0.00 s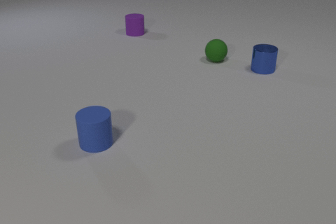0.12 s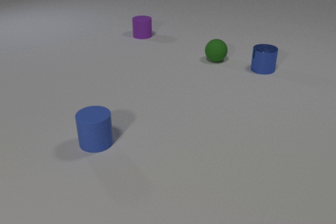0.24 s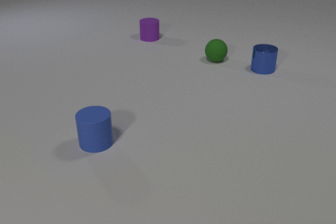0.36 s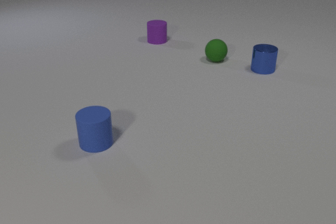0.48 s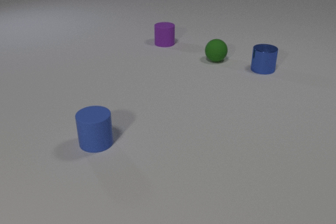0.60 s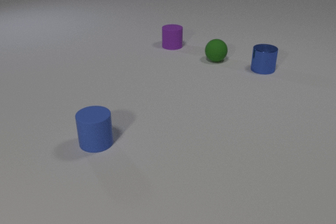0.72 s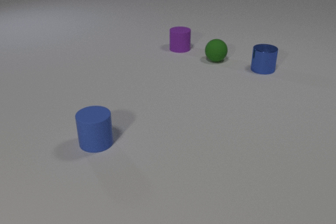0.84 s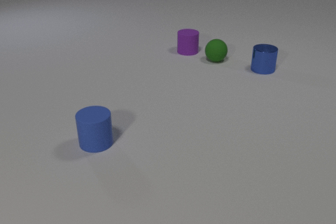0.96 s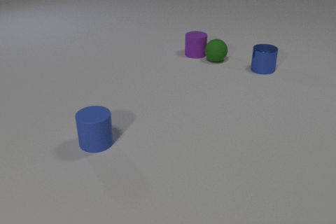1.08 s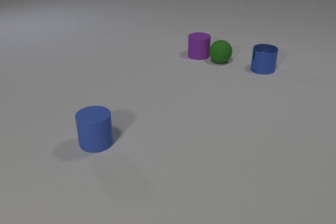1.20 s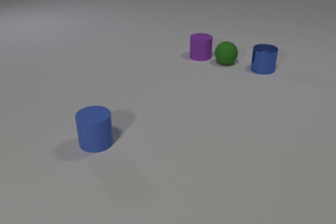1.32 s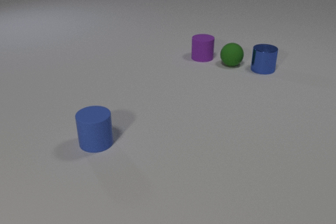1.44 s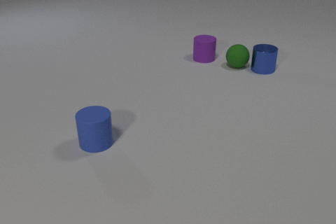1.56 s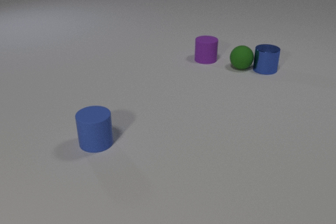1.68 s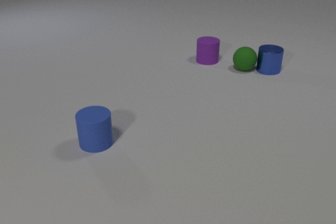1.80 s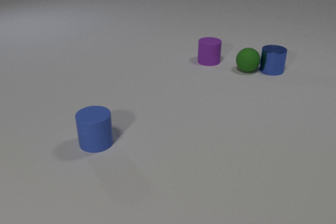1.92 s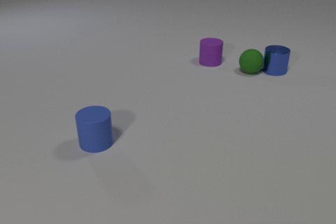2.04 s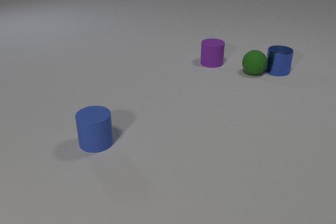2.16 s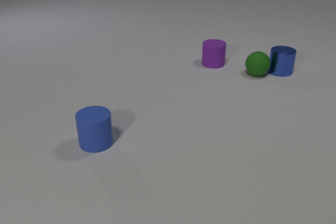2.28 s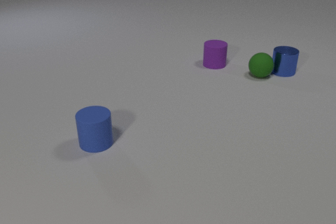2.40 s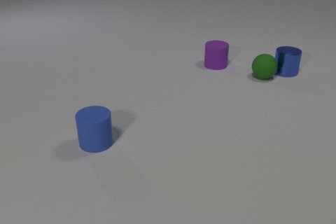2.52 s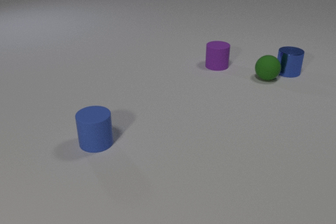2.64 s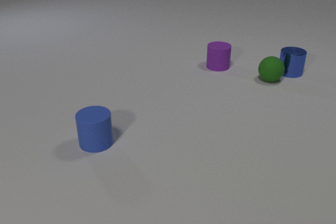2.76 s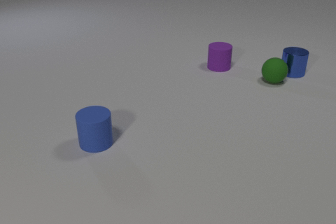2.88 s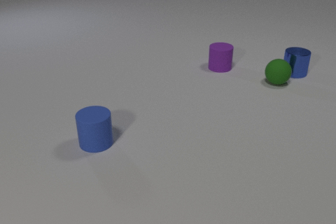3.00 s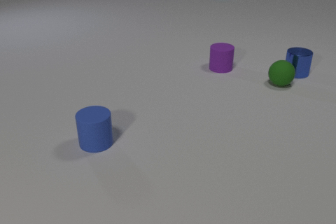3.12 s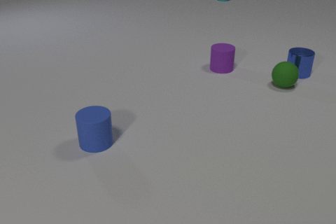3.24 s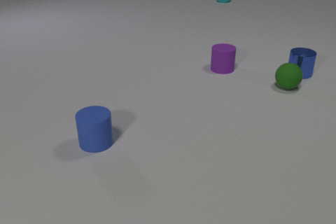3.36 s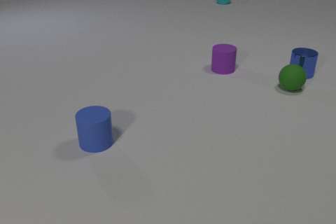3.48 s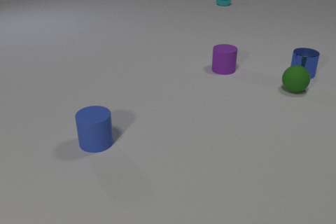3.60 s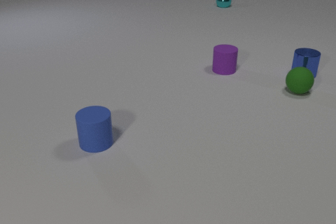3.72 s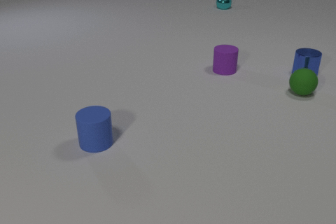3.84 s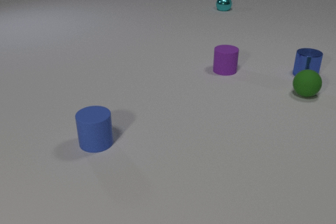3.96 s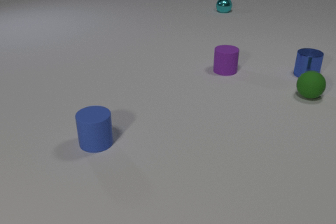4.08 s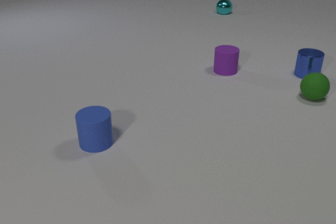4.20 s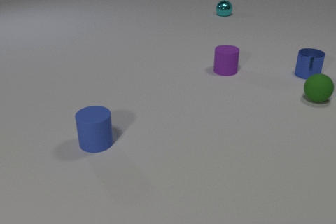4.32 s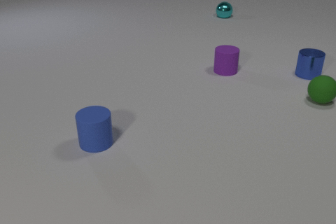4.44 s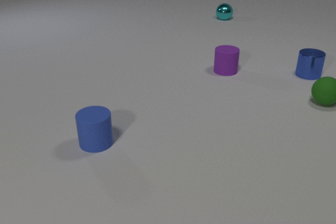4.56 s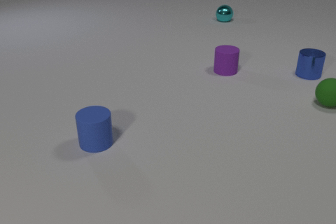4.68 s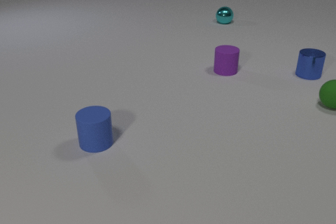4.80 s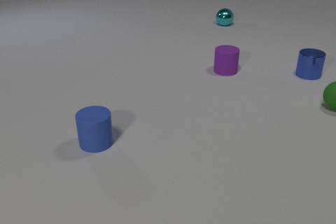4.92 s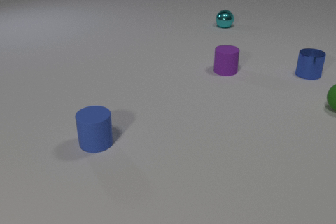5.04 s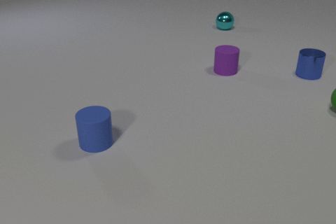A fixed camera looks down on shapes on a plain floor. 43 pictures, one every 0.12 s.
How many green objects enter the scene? 0.
How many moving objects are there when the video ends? 2.
What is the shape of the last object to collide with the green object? cylinder.
0.00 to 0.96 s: The purple rubber cylinder slides toward the camera and to the right.
0.96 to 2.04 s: The purple rubber cylinder slides toward the camera and to the right. The green rubber sphere rolls to the right and toward the camera. The blue metal cylinder slides to the right. The purple rubber cylinder and the green rubber sphere collide. The green rubber sphere and the blue metal cylinder collide.
2.04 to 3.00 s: The purple rubber cylinder slides toward the camera and to the right. The green rubber sphere rolls to the right and toward the camera. The cyan metal sphere comes in at the top edge, rolls toward the camera. The blue metal cylinder slides to the right.
3.00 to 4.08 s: The purple rubber cylinder slides toward the camera. The green rubber sphere rolls to the right and toward the camera. The cyan metal sphere rolls toward the camera. The blue metal cylinder slides to the right.
4.08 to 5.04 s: The green rubber sphere rolls to the right and toward the camera. The cyan metal sphere rolls toward the camera.
